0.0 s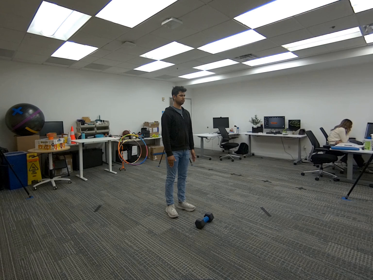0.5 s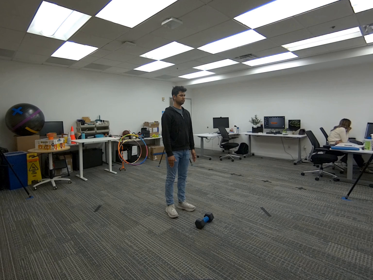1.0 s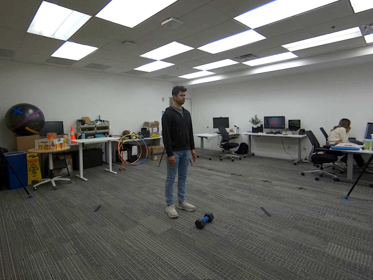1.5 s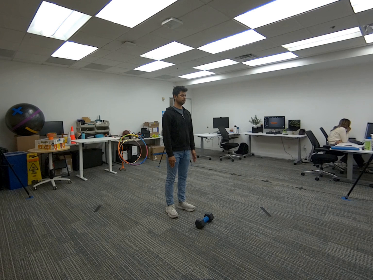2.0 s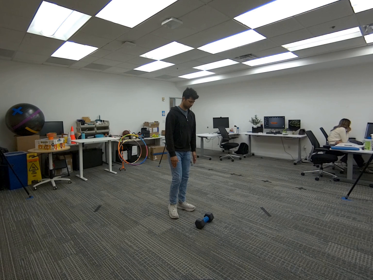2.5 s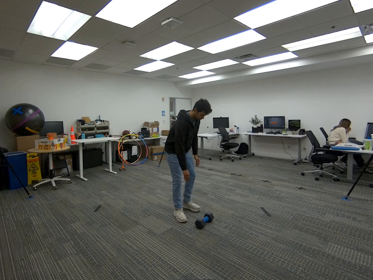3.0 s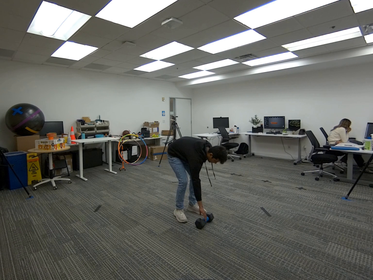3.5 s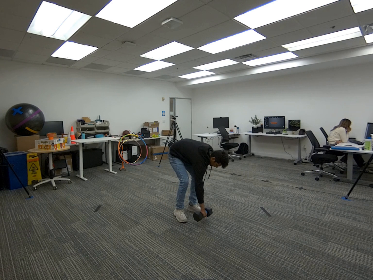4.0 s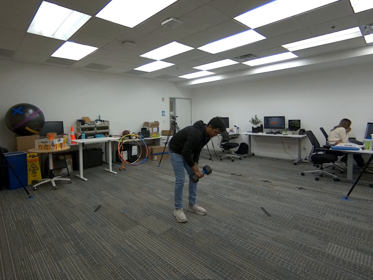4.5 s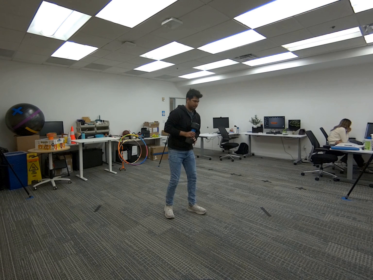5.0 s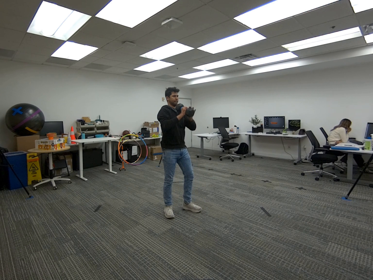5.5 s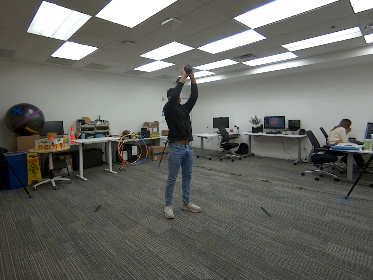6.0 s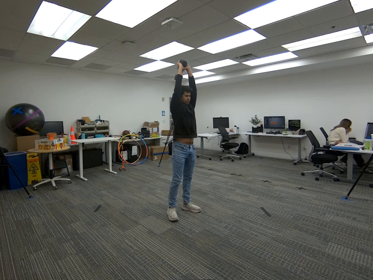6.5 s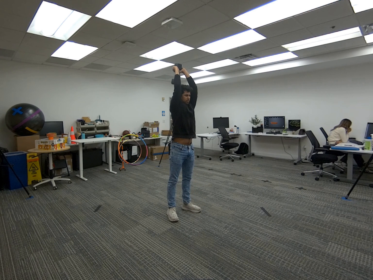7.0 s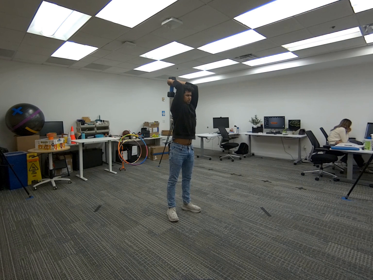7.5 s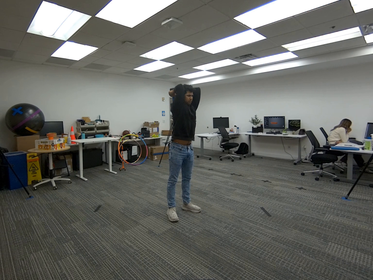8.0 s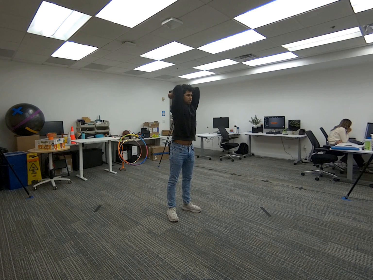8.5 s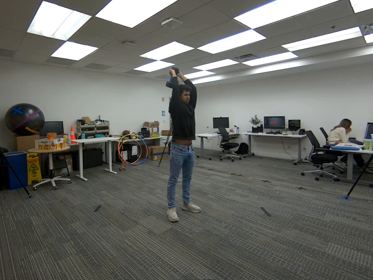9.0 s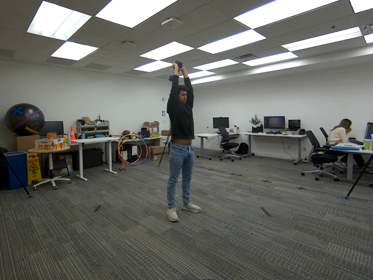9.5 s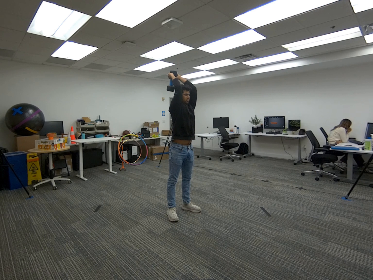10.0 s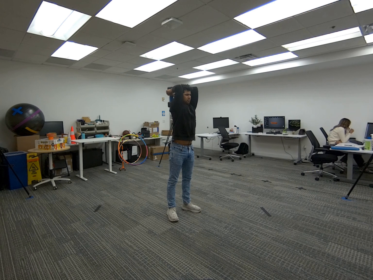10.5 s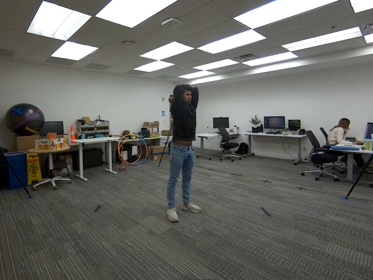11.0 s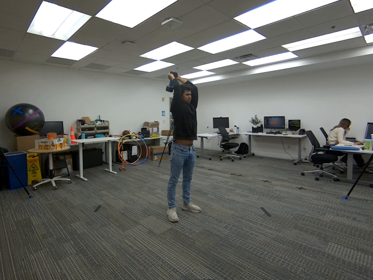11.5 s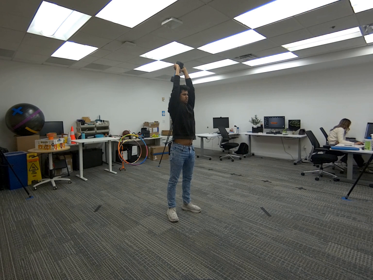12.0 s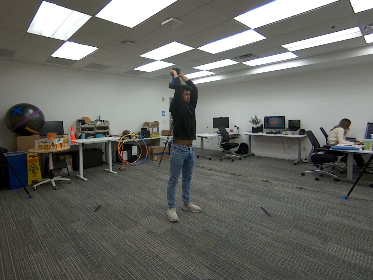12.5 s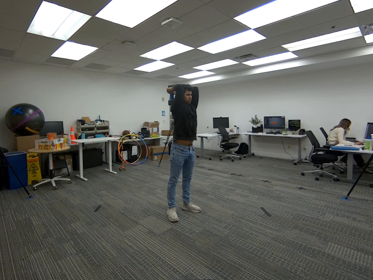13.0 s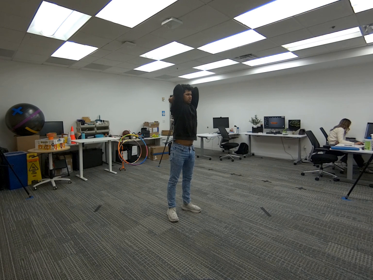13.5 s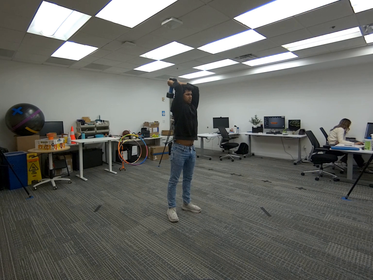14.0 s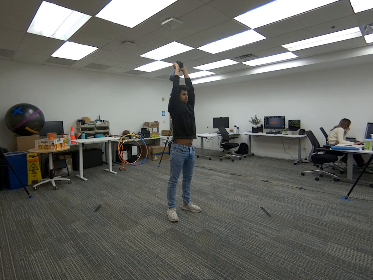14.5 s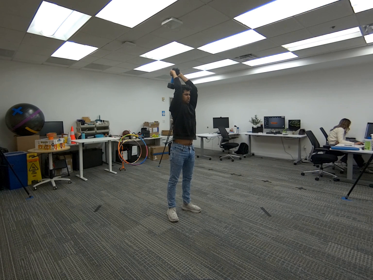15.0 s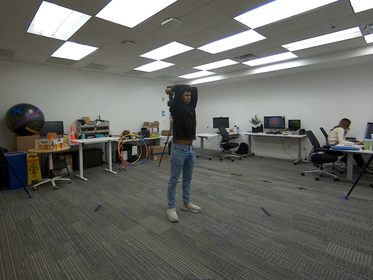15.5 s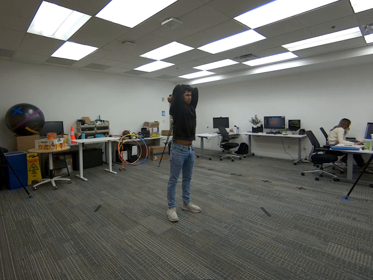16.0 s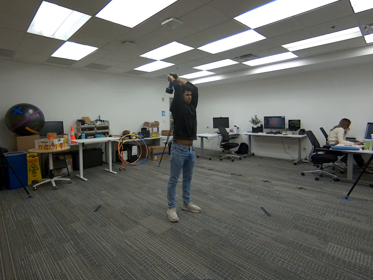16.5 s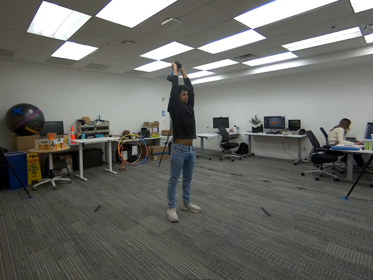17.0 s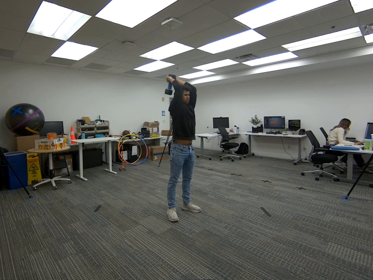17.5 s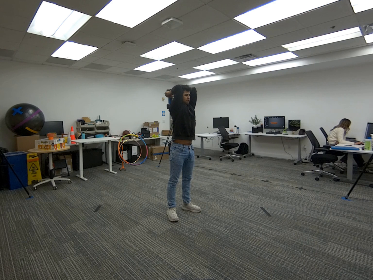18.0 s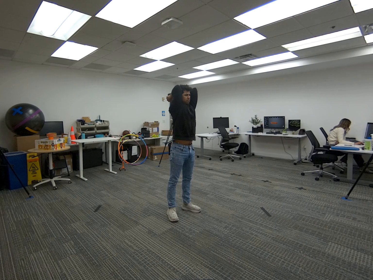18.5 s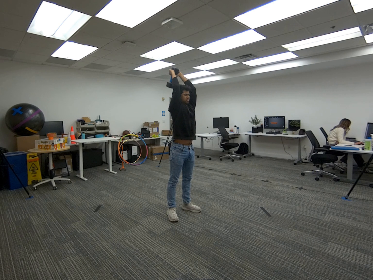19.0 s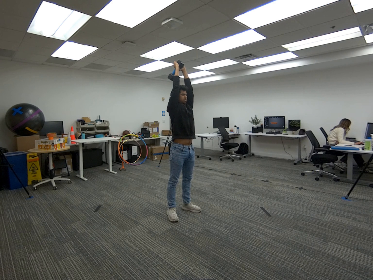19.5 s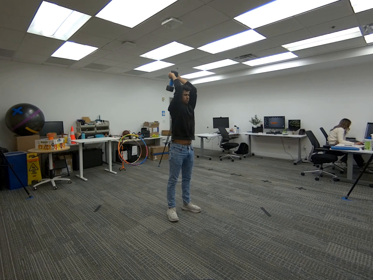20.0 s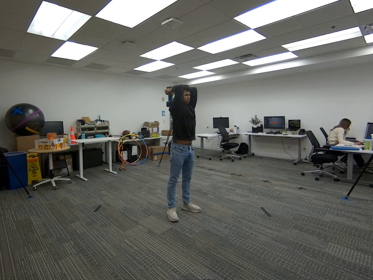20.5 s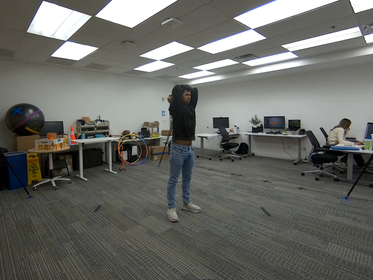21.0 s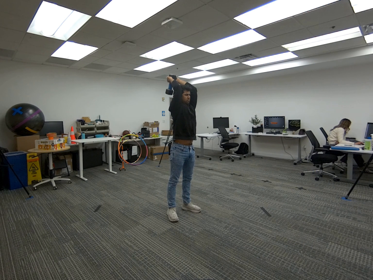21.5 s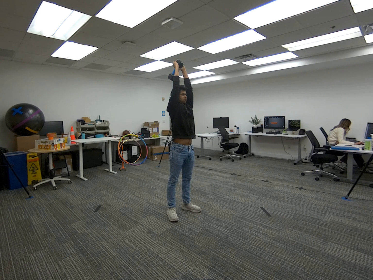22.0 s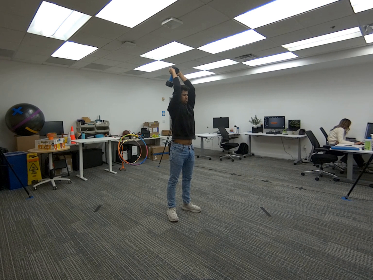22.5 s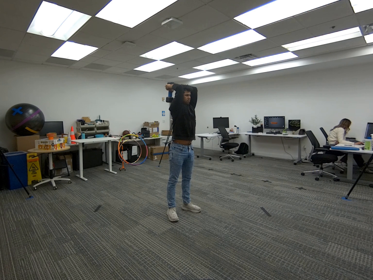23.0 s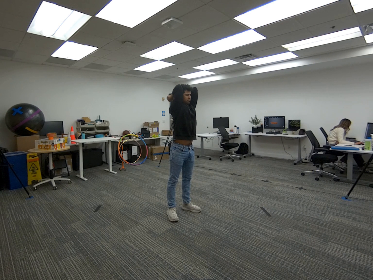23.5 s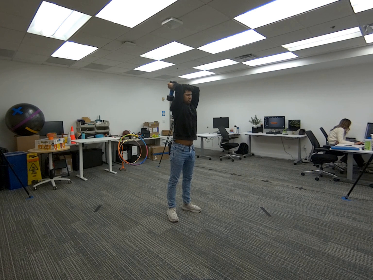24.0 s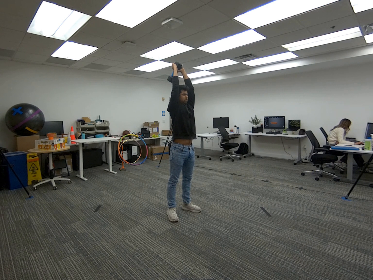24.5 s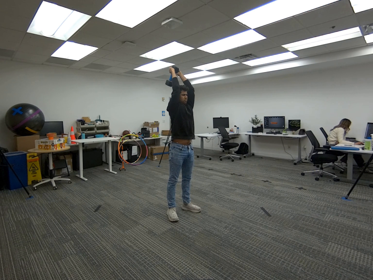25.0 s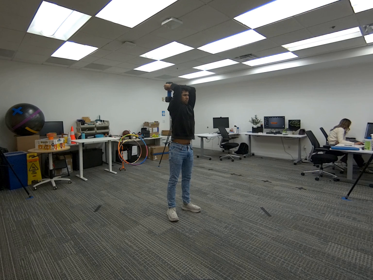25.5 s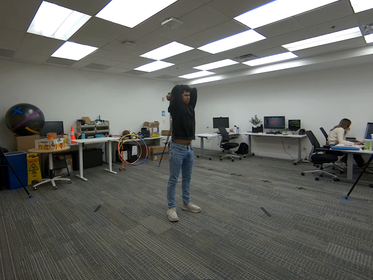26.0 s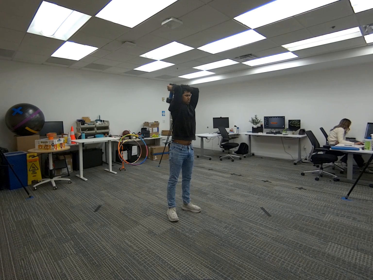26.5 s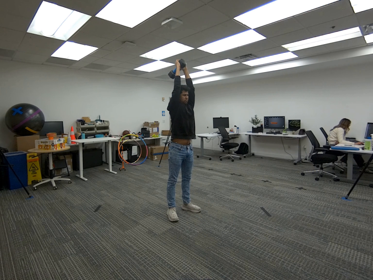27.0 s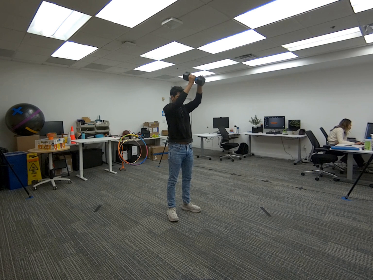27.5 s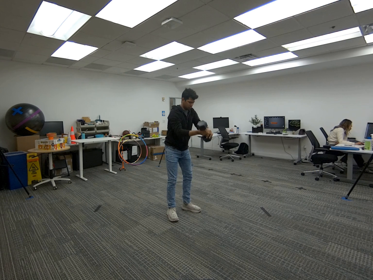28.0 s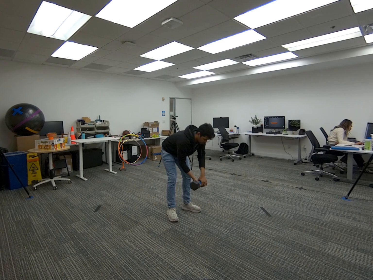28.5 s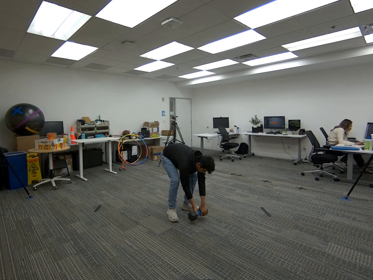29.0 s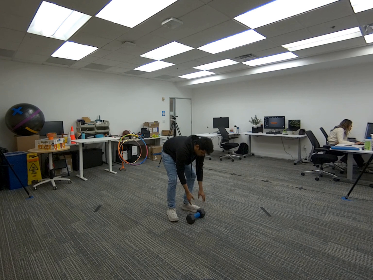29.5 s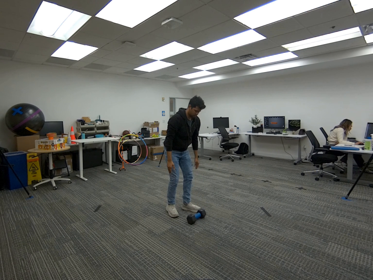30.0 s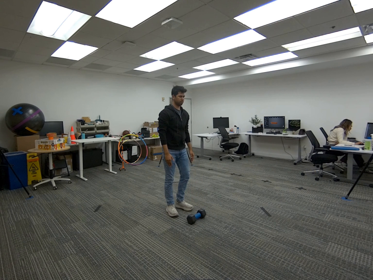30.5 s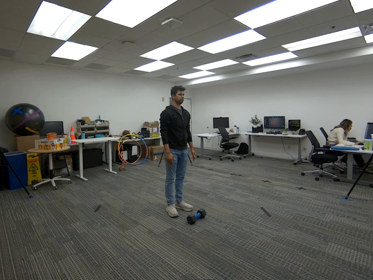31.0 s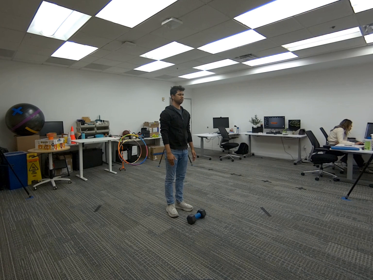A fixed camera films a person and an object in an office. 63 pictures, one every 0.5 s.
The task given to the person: Pick up the dumbbell with both hands and lift it overhead, elbows close to your head. Lower it behind your head, then extend elbows to raise it back up. Repeat until finished, then place the dumbbell on the ground.
